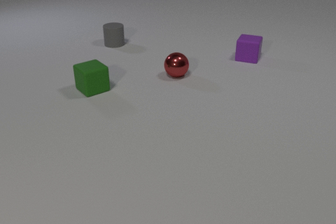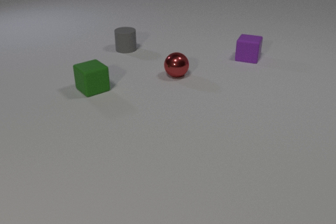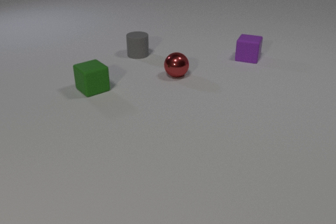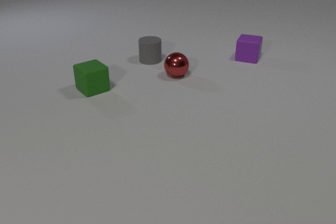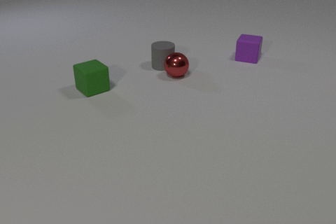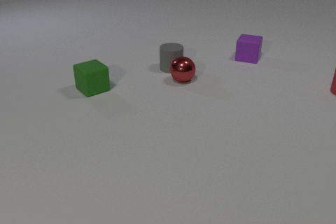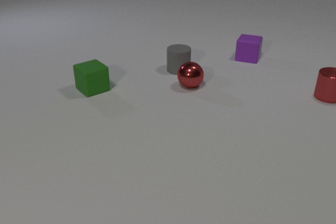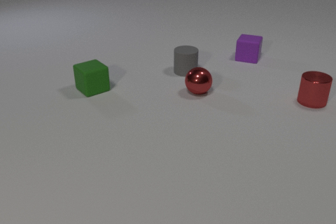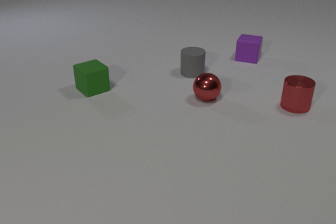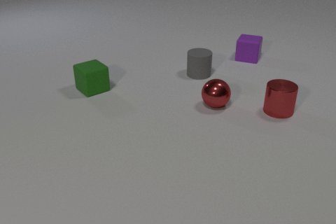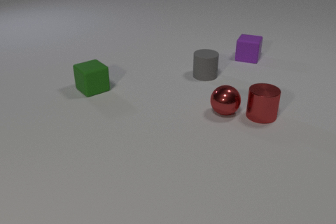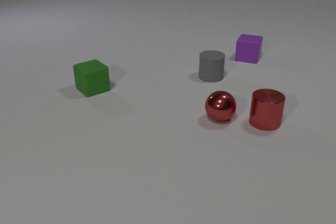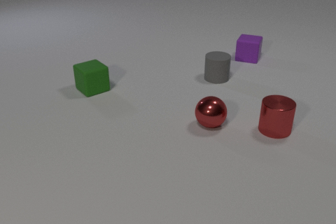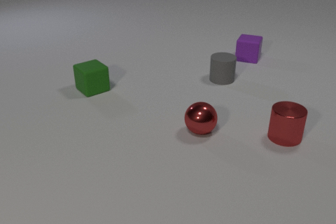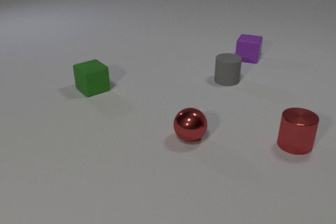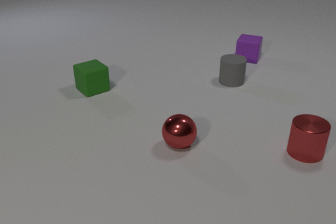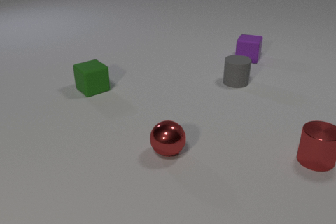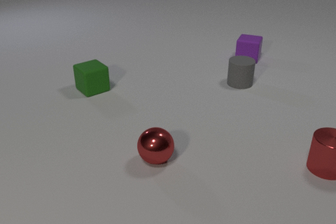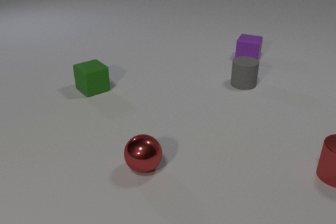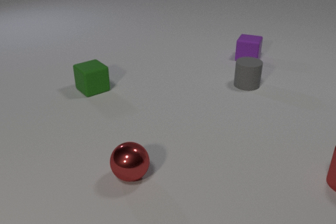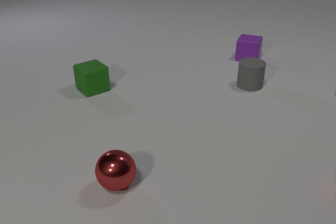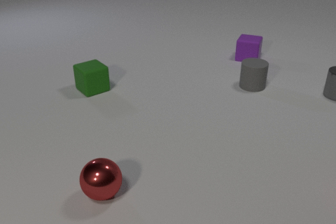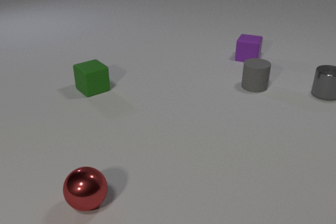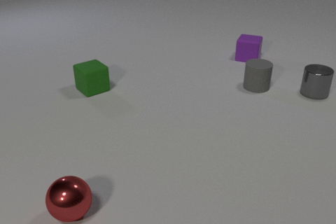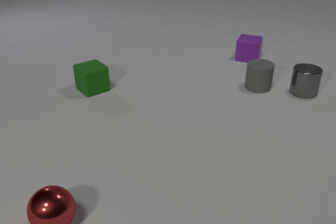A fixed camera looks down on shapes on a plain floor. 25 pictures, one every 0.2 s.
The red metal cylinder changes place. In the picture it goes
toward the camera.
The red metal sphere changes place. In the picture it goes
toward the camera.
0.0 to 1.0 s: The gray rubber cylinder slides toward the camera and to the right. The red metal sphere rolls toward the camera and to the right. The red metal cylinder comes in at the right edge. The gray rubber cylinder and the red metal sphere collide.
1.0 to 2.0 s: The gray rubber cylinder slides to the right and toward the camera. The red metal sphere rolls toward the camera and to the right. The red metal cylinder slides toward the camera and to the left.
2.0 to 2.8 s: The gray rubber cylinder slides to the right. The red metal sphere rolls toward the camera and to the left. The red metal cylinder slides toward the camera and to the right. The red metal sphere and the red metal cylinder collide.
2.8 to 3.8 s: The gray rubber cylinder slides to the right. The red metal sphere rolls toward the camera and to the left. The red metal cylinder slides to the right and toward the camera.
3.8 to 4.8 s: The gray rubber cylinder slides to the right. The red metal sphere rolls to the left and toward the camera. The gray metal cylinder comes in at the right edge, slides to the left. The red metal cylinder slides to the right, leaves at the right edge.
What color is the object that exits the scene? red.
Are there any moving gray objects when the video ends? yes.
Are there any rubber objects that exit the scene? no.
